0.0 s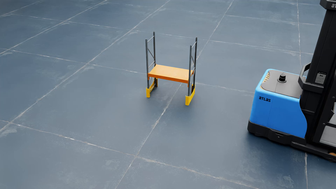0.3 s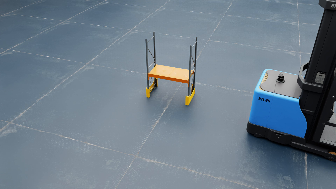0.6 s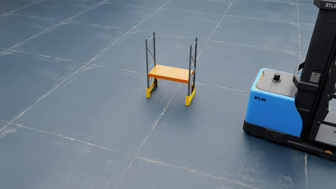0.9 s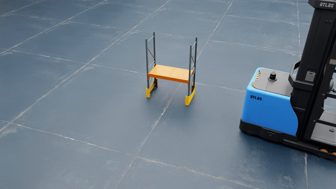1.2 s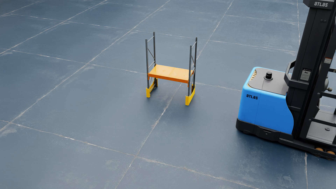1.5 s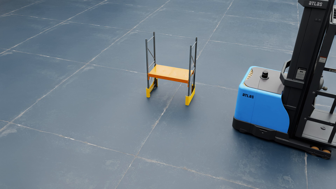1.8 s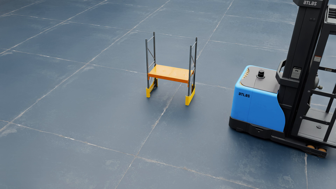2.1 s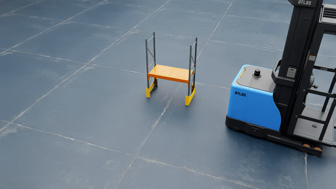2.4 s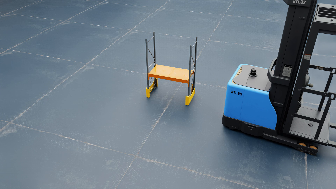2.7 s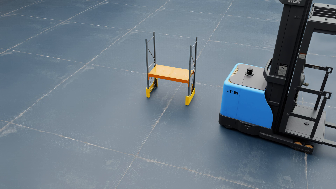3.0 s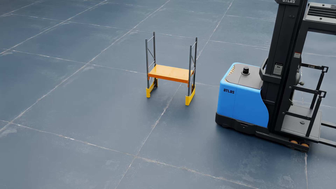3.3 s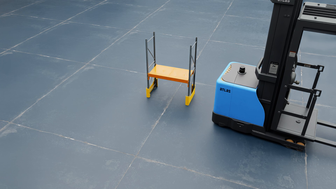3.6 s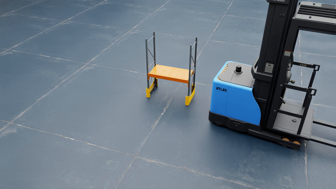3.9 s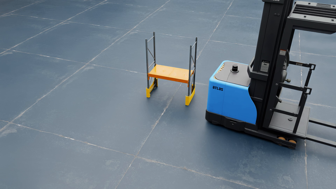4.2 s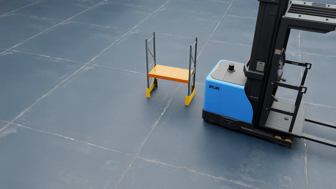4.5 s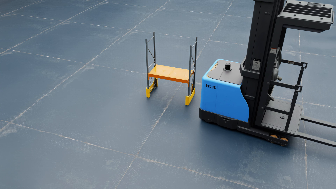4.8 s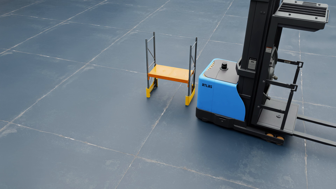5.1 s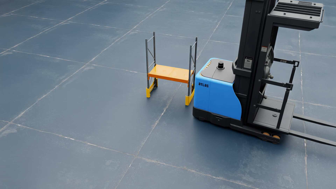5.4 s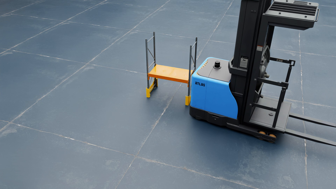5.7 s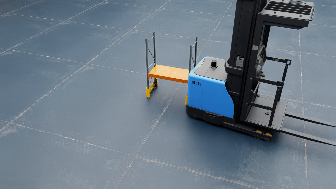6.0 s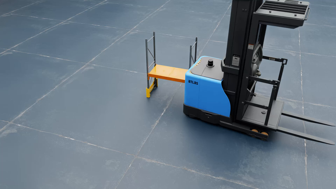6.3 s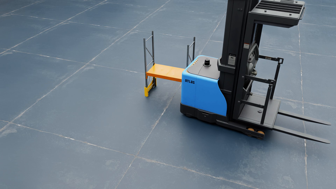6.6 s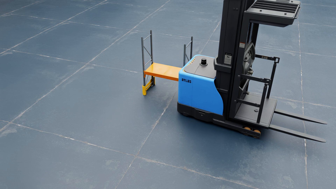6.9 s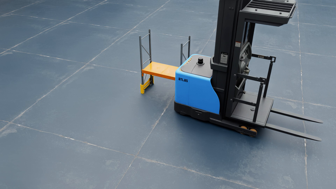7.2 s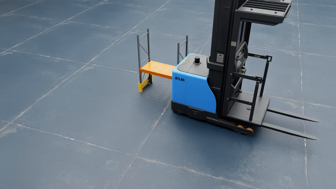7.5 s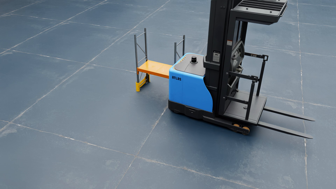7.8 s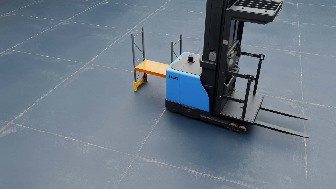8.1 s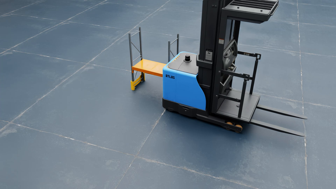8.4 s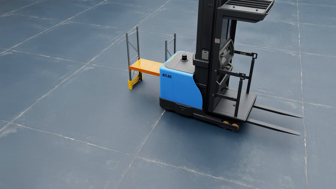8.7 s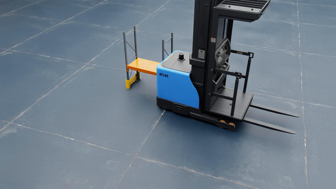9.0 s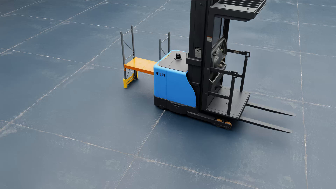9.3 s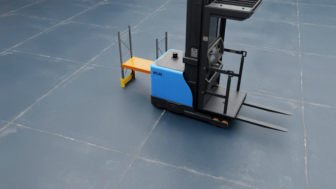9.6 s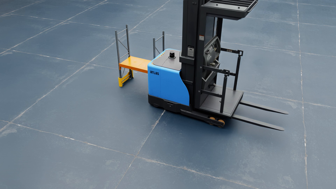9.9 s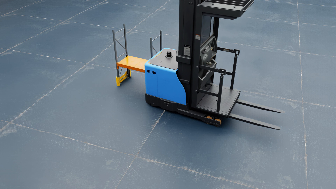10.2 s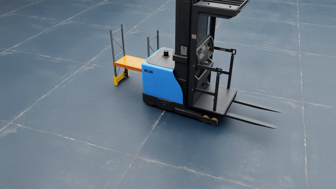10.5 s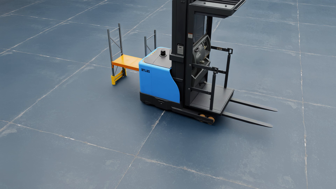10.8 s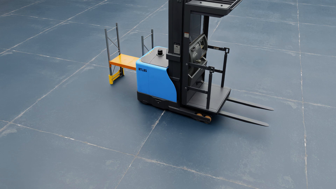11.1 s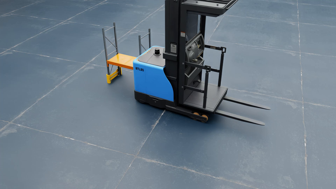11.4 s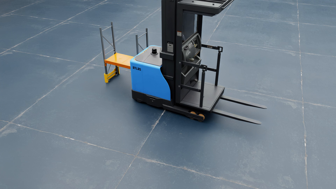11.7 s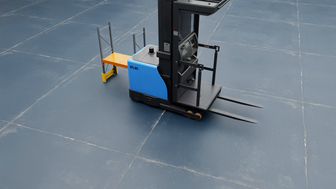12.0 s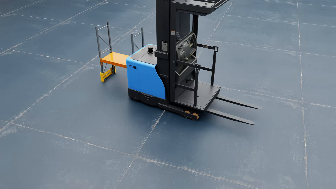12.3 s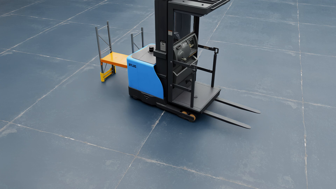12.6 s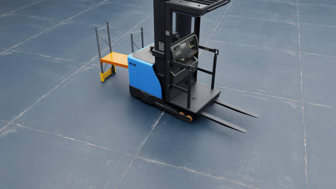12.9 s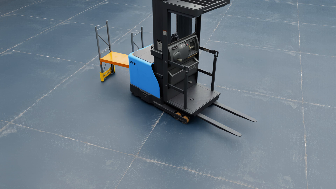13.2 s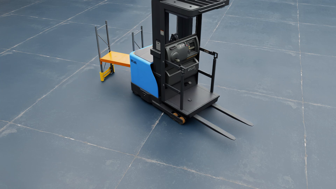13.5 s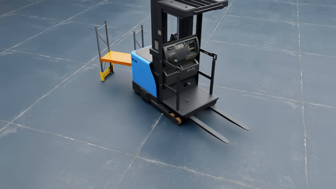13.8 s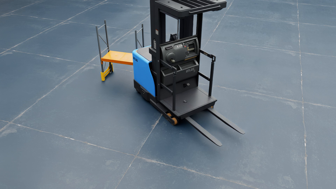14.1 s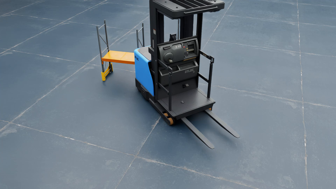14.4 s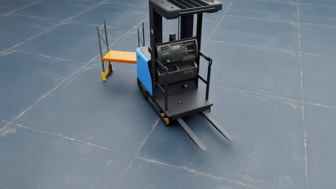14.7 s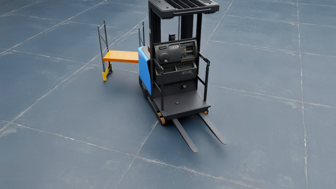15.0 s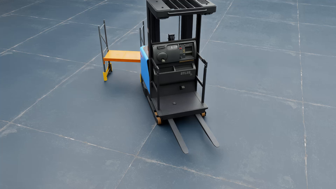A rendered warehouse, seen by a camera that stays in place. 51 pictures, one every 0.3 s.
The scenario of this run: A forklift runs into an object in its way.
